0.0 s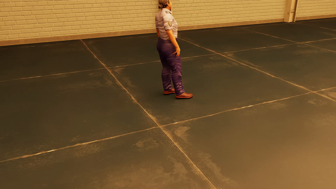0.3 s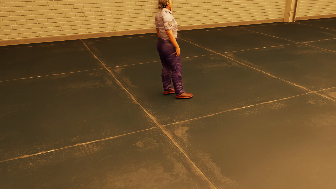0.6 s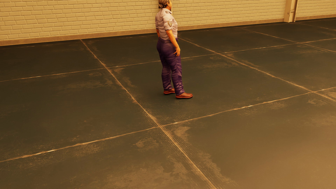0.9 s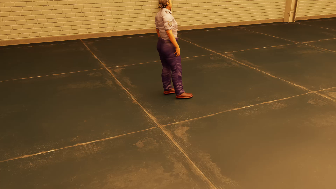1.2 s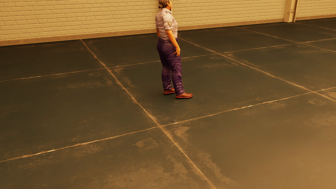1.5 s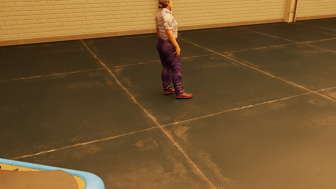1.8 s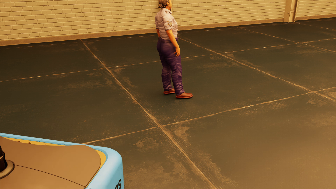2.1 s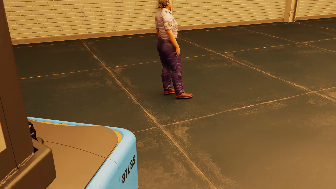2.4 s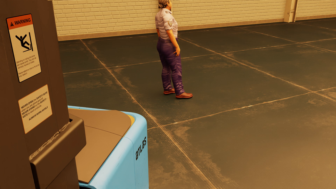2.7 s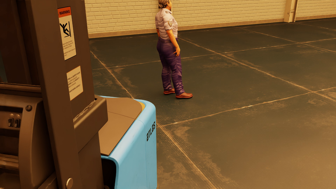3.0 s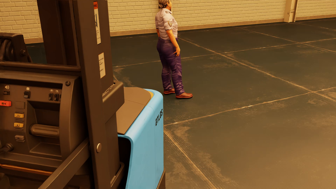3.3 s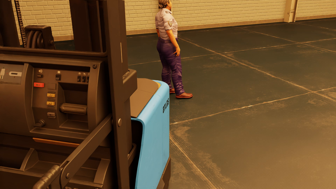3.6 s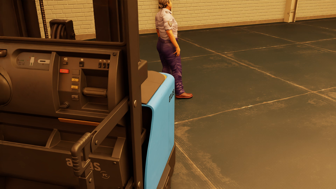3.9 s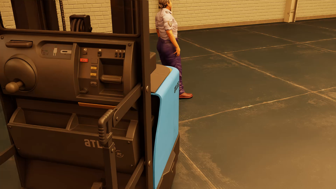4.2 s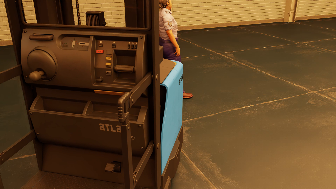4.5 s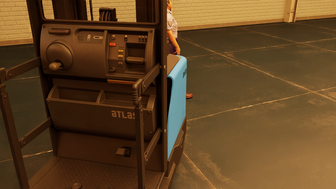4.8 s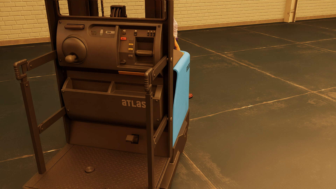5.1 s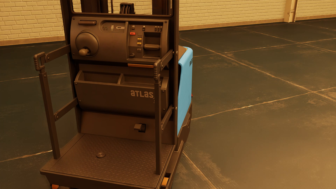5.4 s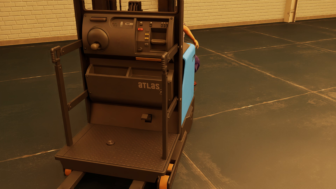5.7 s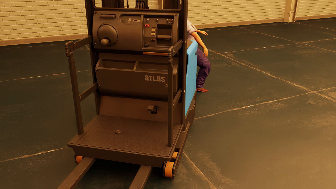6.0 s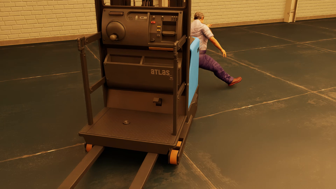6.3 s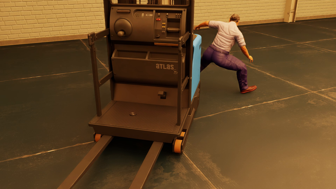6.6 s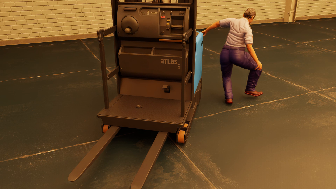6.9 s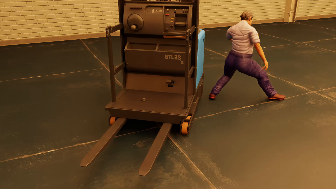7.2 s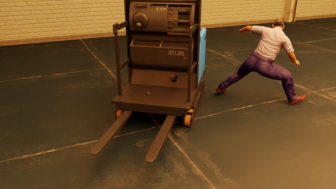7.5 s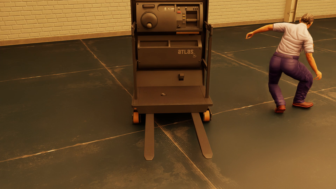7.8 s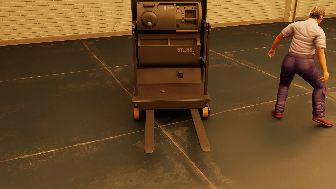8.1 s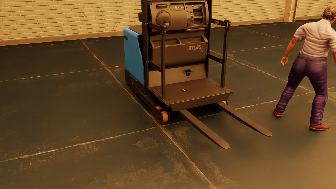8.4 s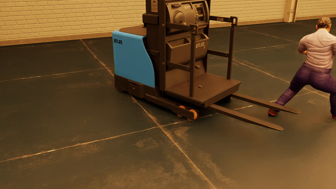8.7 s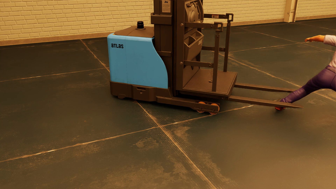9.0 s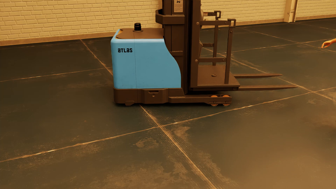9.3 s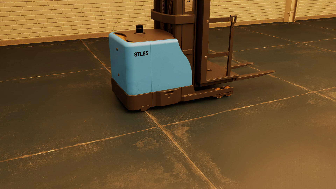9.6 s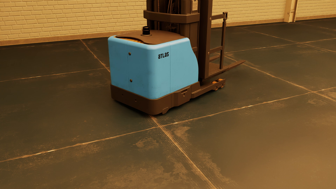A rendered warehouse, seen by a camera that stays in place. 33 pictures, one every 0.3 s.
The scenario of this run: Near miss between a forklift and a person.
